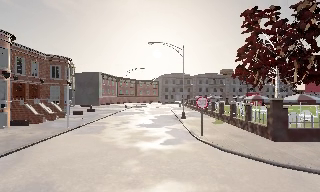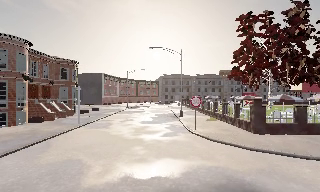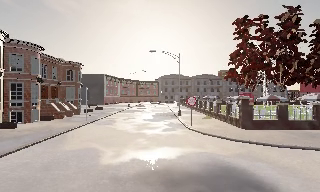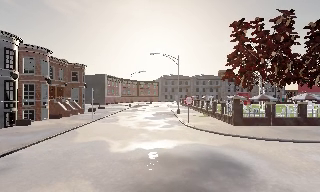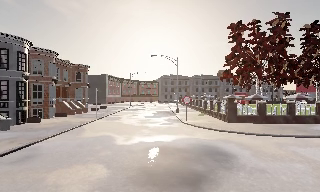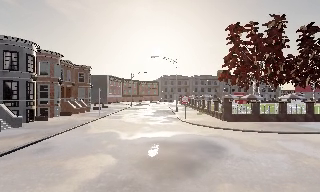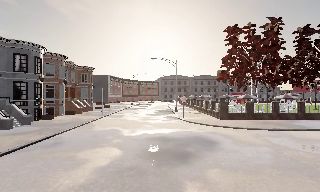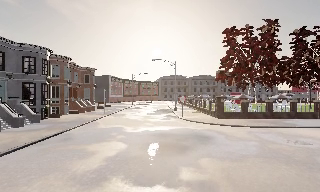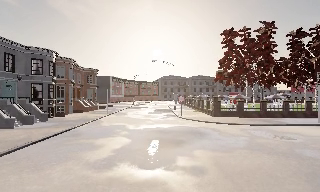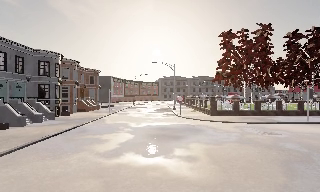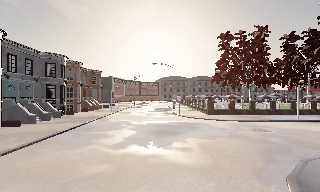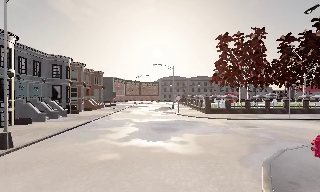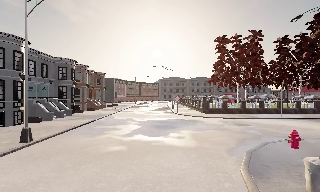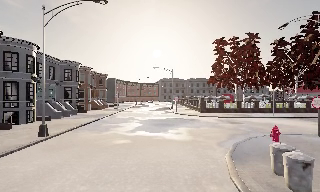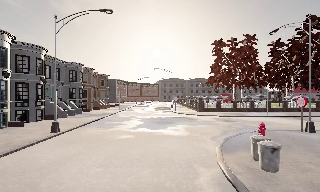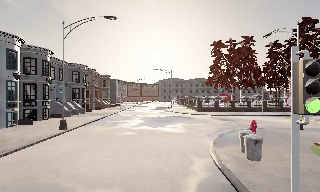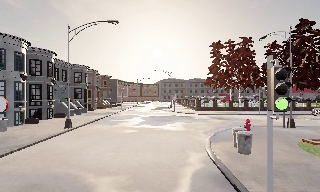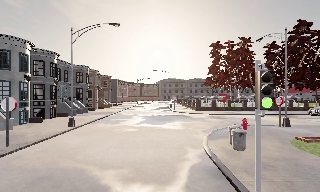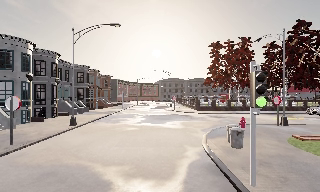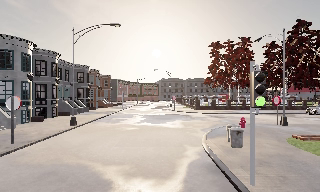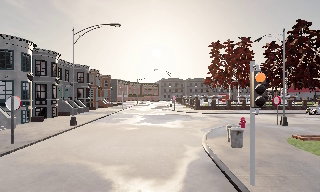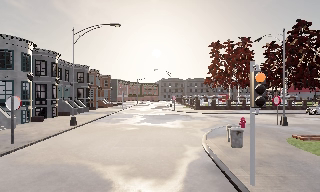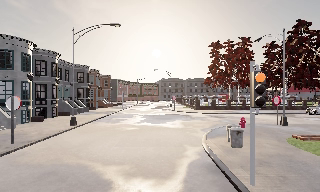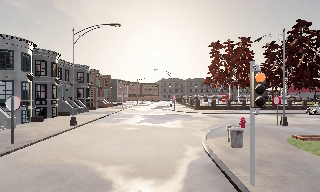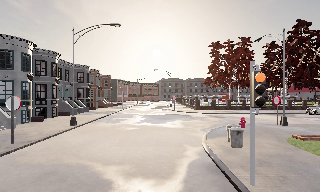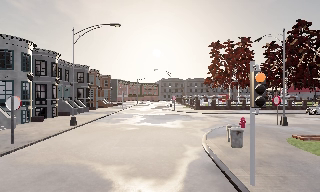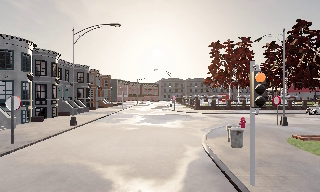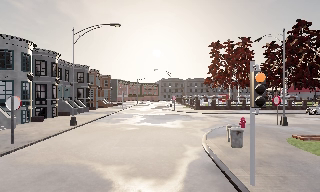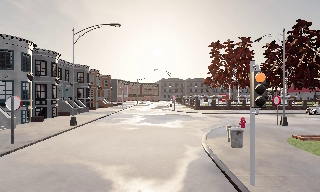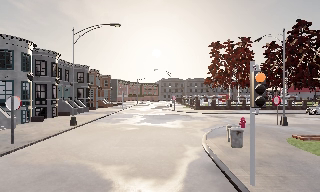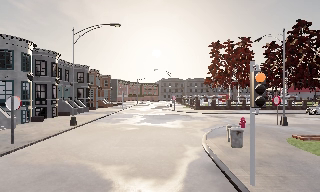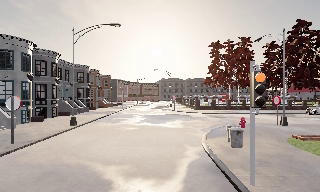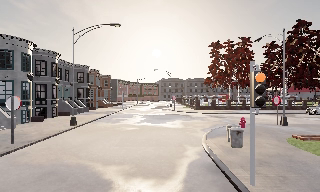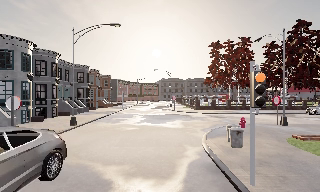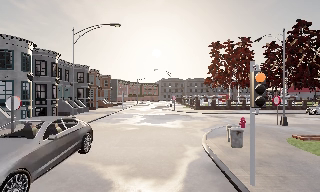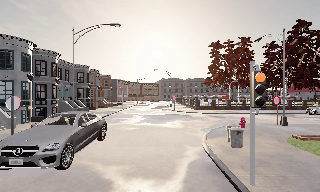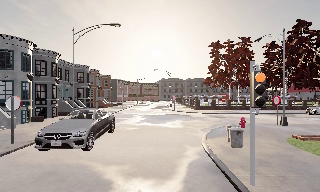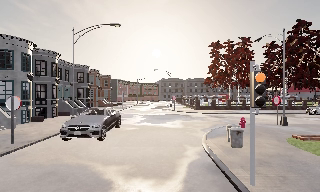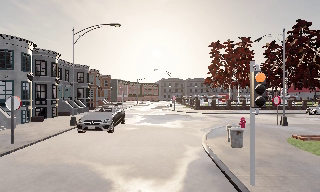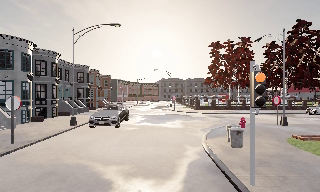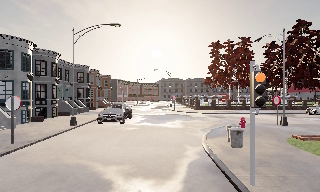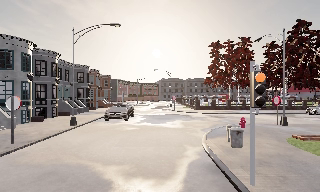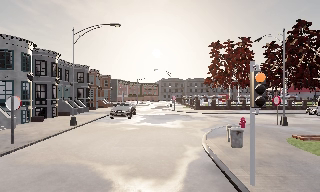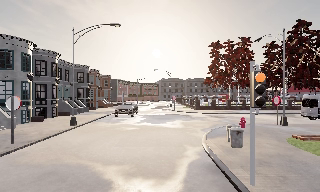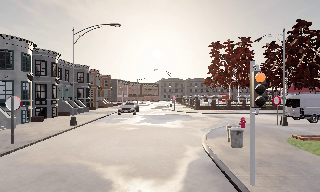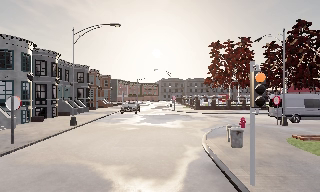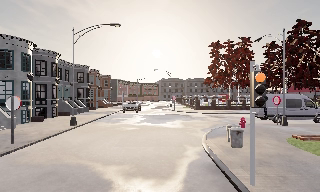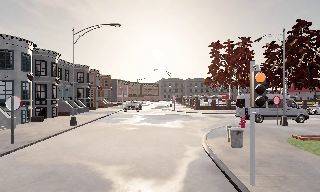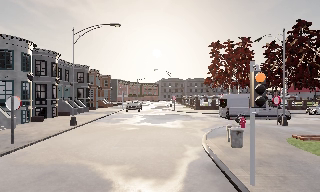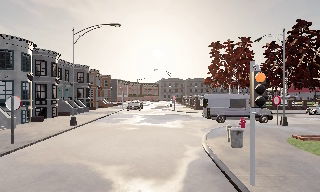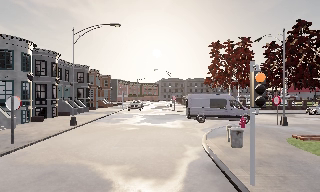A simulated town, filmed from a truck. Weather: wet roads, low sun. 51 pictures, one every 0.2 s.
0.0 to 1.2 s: The camera travels backward, about 7 m, so what stands in front gets smaller. It loses speed.
1.2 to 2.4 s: The camera travels backward, about 6 m, so what stands in front gets smaller.
2.4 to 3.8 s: The camera travels backward, about 4.5 m, so what stands in front gets smaller. It loses speed.
3.8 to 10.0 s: The camera keeps its place and its aim.
The film runs backward here.
